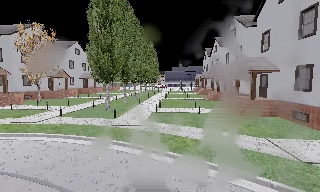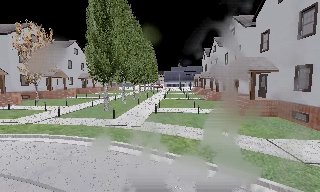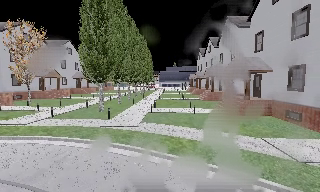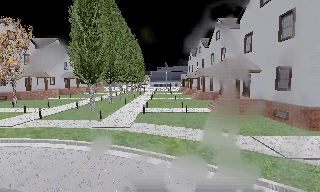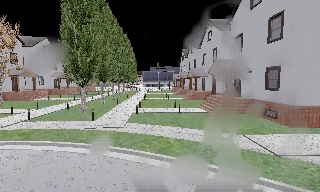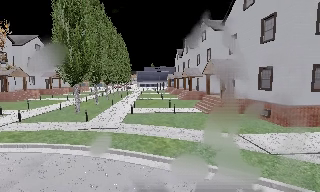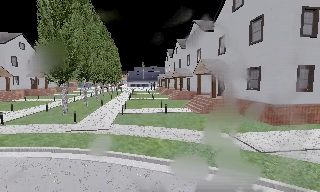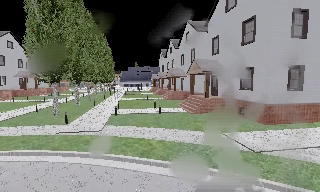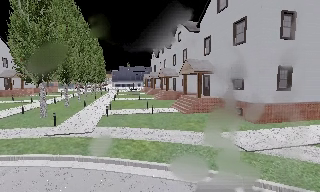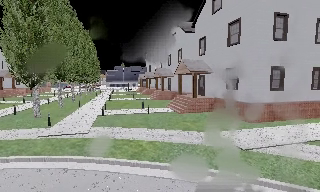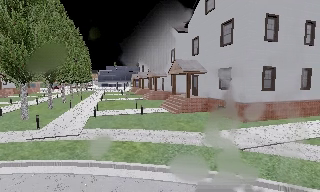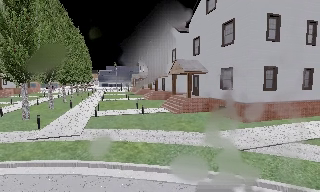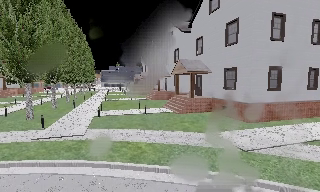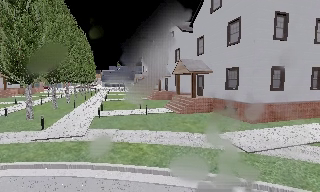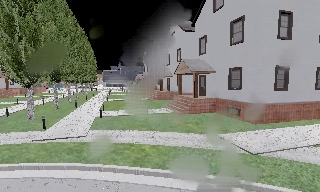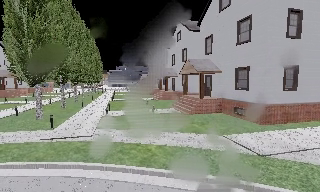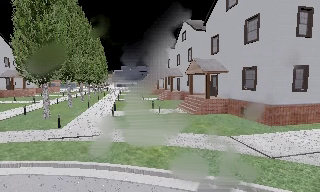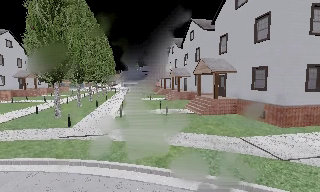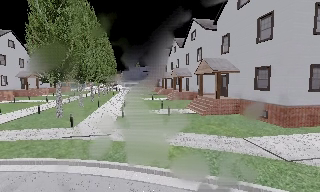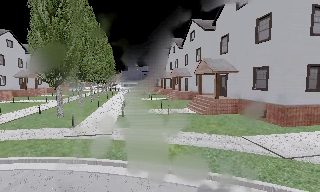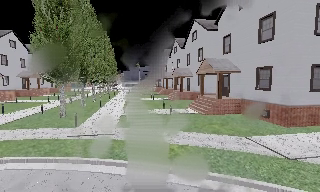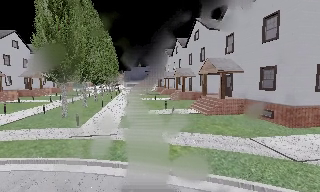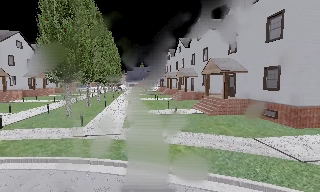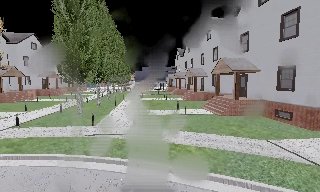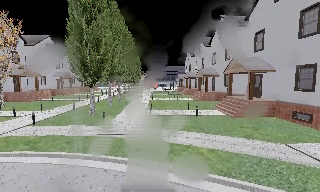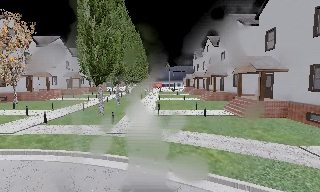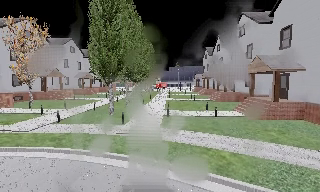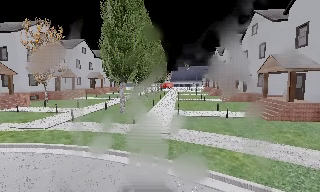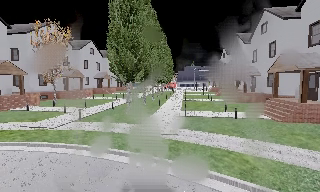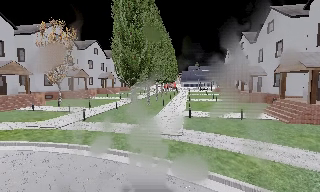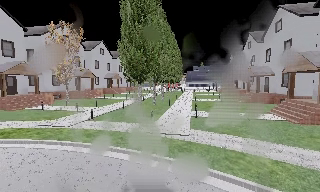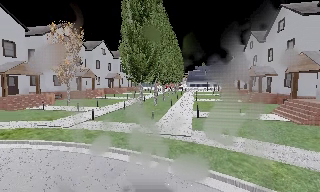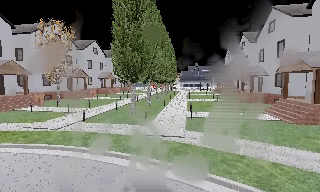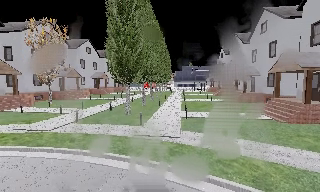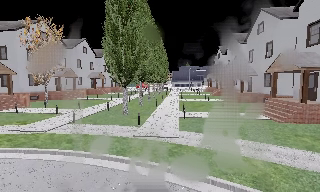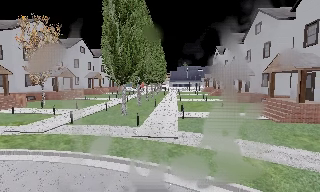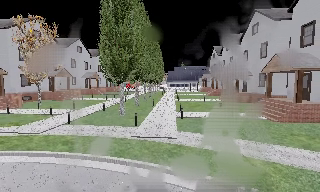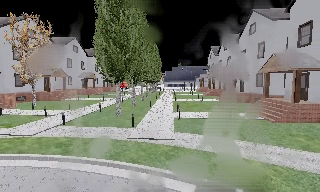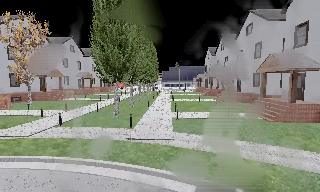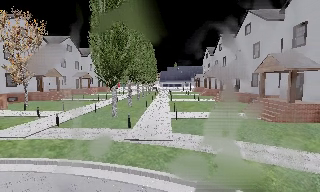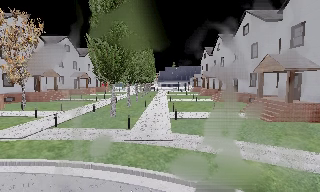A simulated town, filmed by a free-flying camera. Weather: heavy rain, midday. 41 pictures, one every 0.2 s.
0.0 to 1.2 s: The camera pans to its right, which is clockwise from overhead, by about 15 degrees.
1.2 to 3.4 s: The camera travels forward and to its left, about 1 m, so what stands in front looms larger.
3.4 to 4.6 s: The camera travels to its left, about 0.5 m, so close, fixed things drift to the right.
4.6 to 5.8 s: The scene slides to the right, as the camera pans about 15 degrees to its left.
5.8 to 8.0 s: The camera travels forward and to its left, about 1 m, so what stands in front looms larger.
The film runs forward here.
